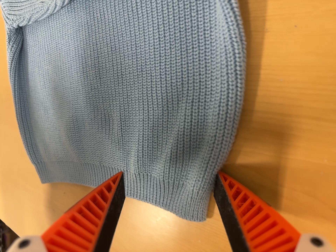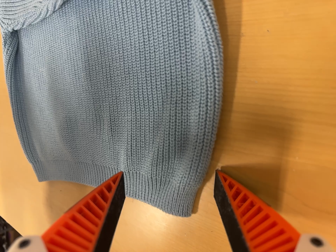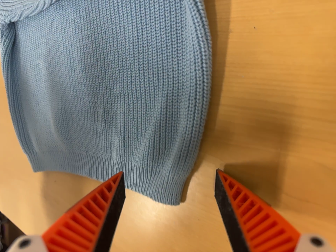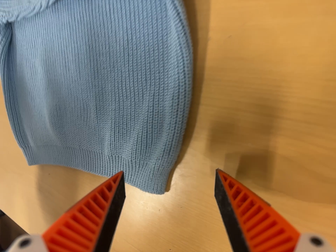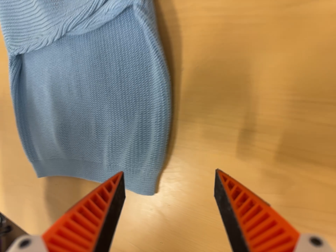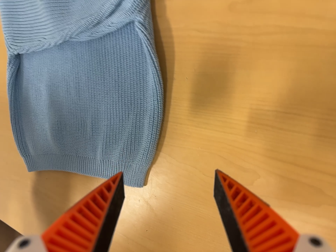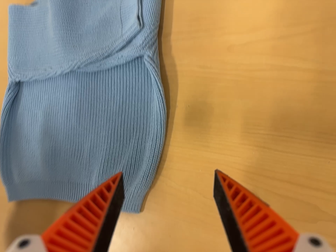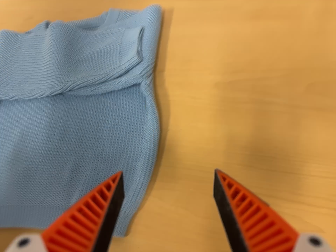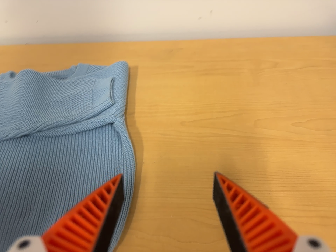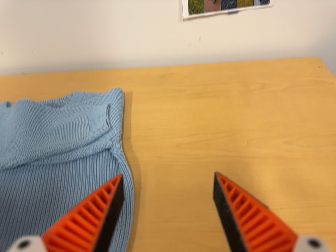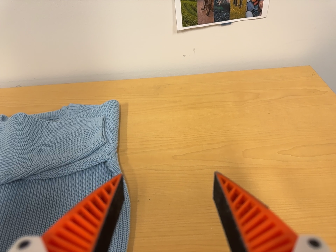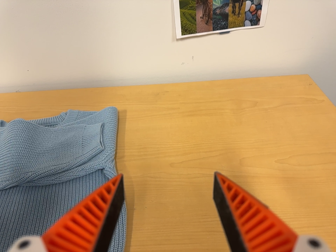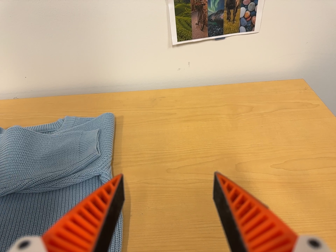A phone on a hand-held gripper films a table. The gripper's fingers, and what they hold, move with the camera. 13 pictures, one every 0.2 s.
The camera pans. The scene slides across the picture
to the left.
The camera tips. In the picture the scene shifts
downward.
0.0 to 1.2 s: The camera pans to its right by about 10 degrees. It travels backward, about 16 cm, so what stands in front gets smaller. Its aim tips toward the top of its view by about 15 degrees, and the scene shifts downward.
1.2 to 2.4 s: The camera pans to its right by about 30 degrees. It travels to its left, toward the bottom of its view and backward, about 16 cm. Its aim tips toward the top of its view by about 40 degrees, and the scene shifts downward.
The film runs backward here.
